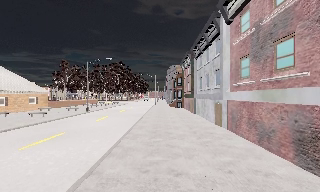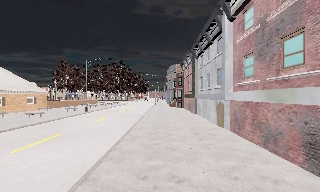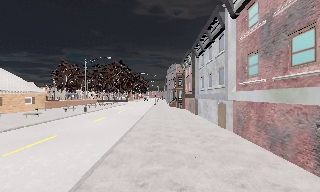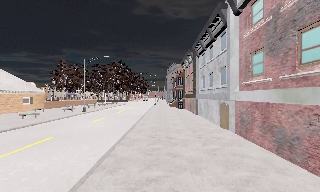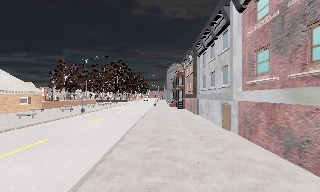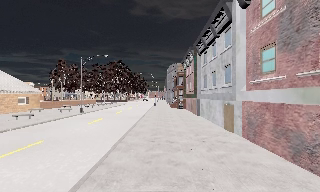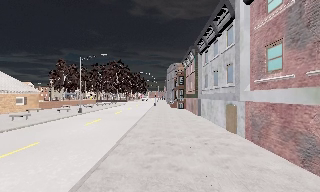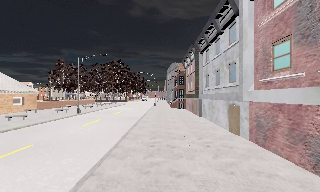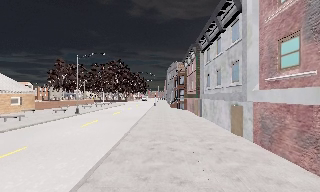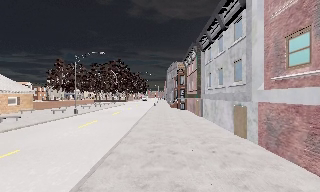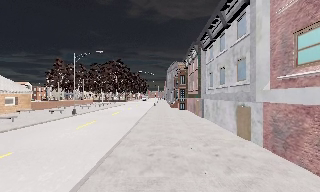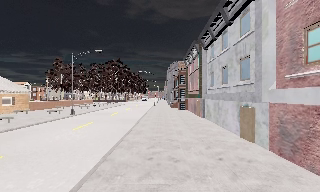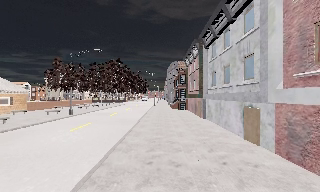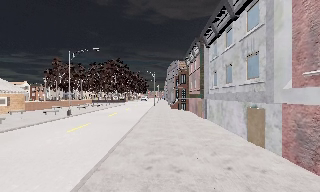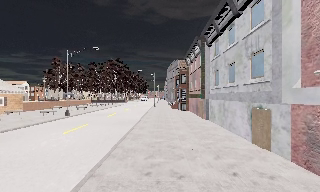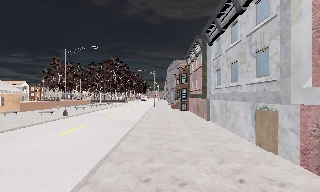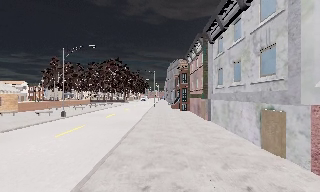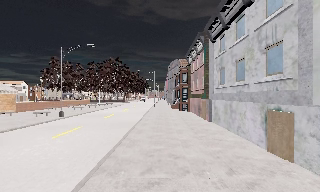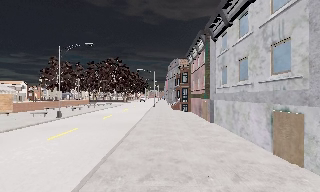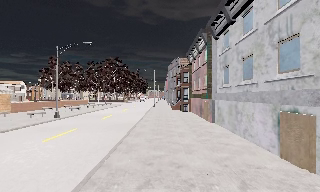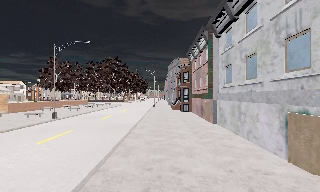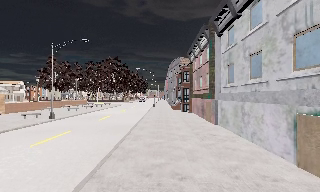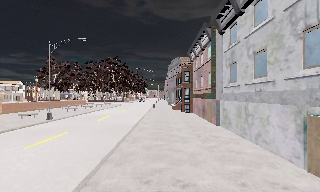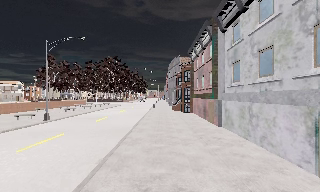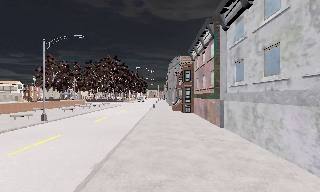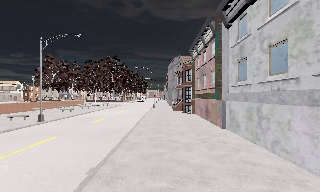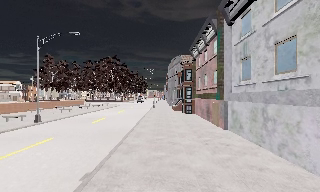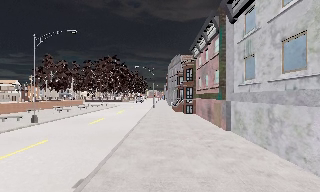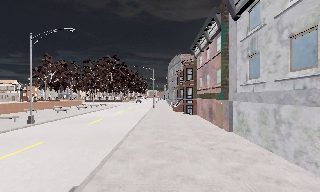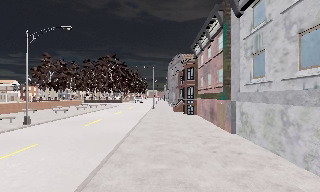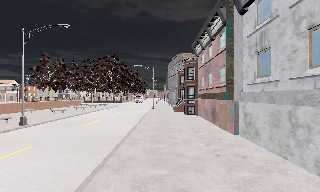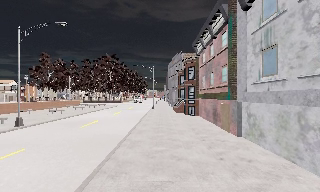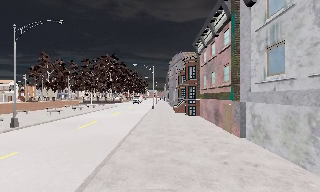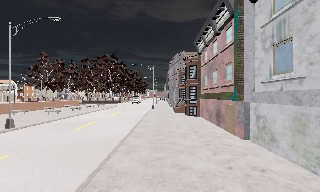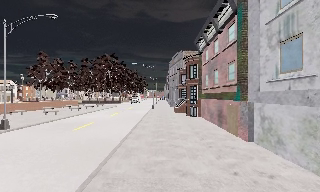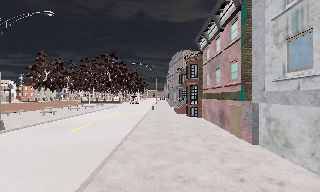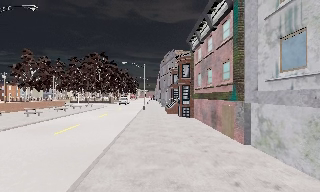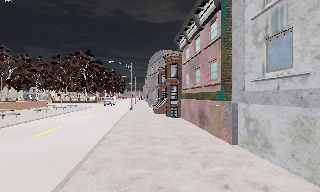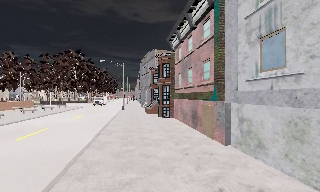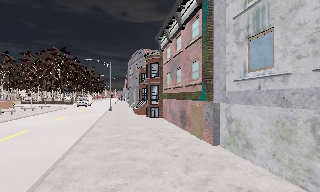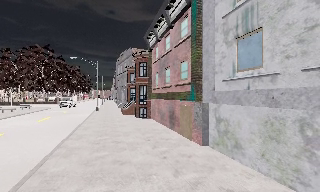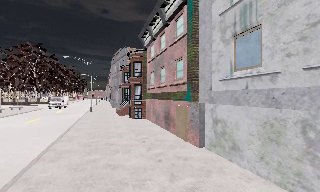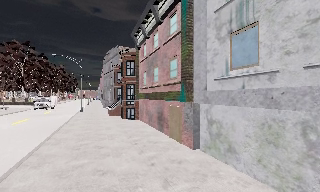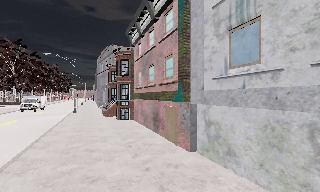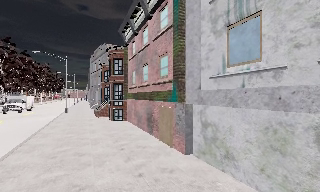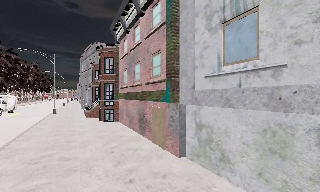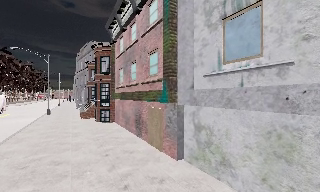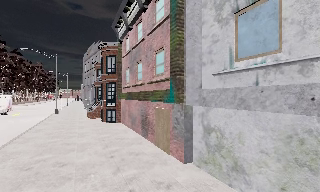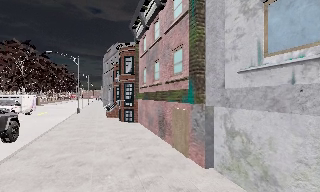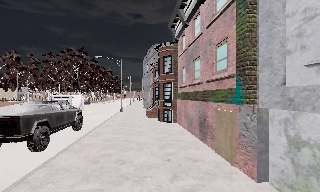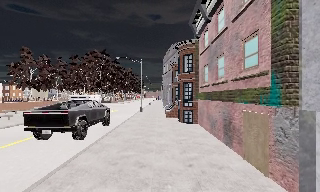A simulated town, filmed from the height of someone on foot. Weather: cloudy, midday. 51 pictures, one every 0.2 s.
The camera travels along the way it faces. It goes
forward.
0.0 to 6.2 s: The camera travels forward, about 11 m, so what stands in front looms larger.
6.2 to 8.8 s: The scene slides to the left, as the camera pans about 25 degrees to its right. It travels forward, about 4 m, so what stands in front looms larger.
8.8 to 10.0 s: The camera swings to its left by about 25 degrees, and the scene slides to the right. It travels forward, about 2 m, so what stands in front looms larger.
The film runs forward here.
